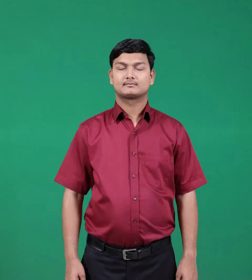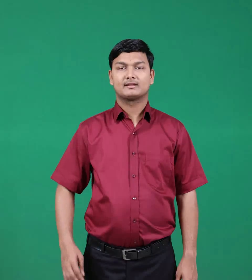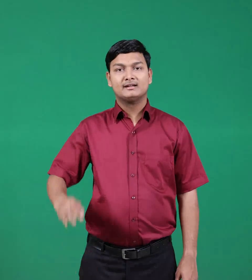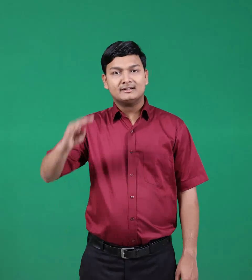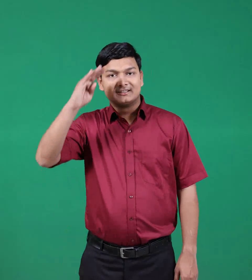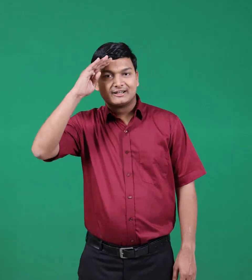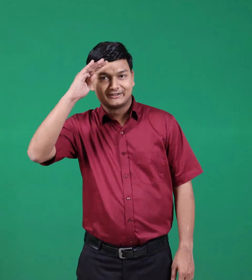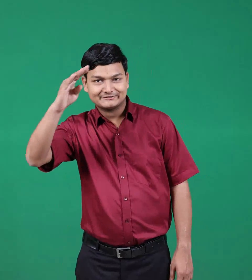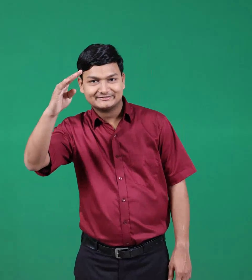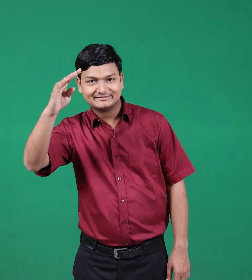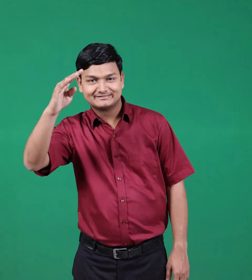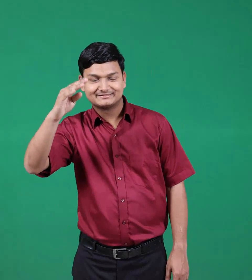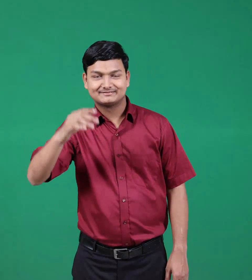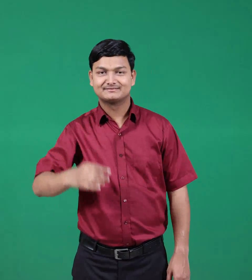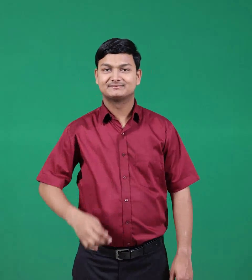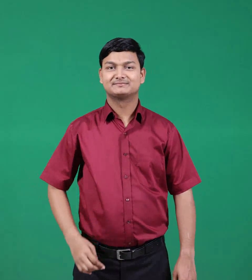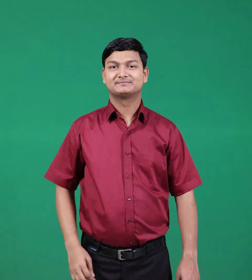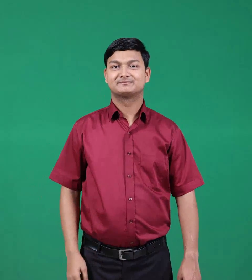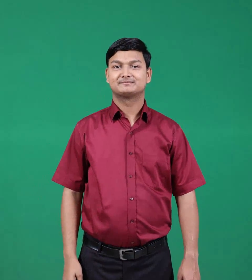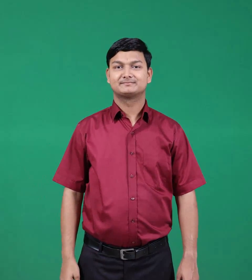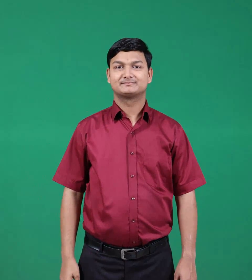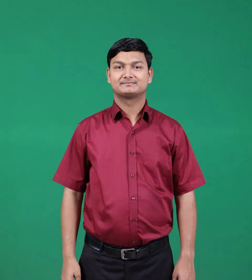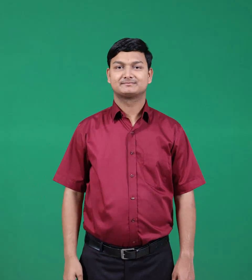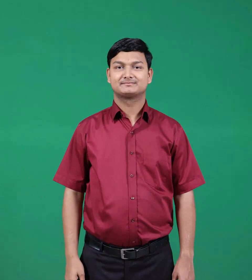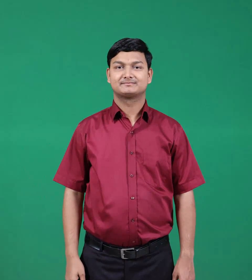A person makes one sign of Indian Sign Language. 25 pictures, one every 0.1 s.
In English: hello
